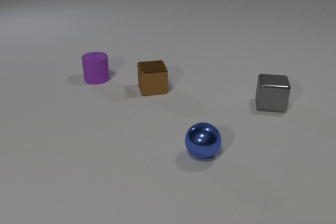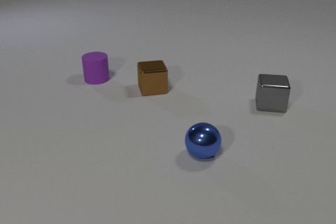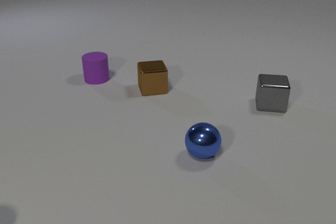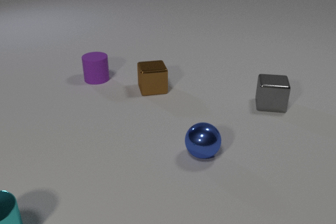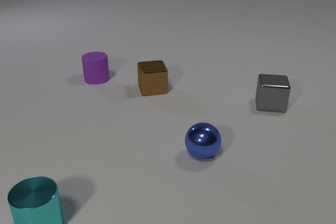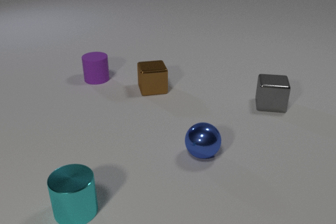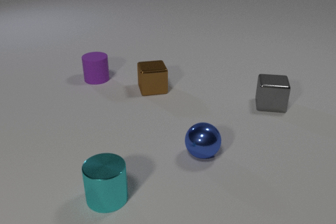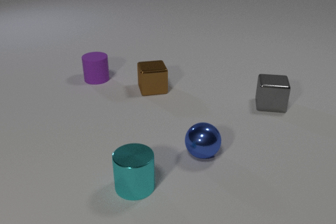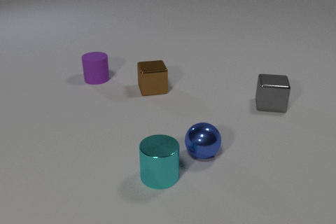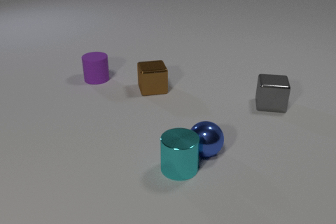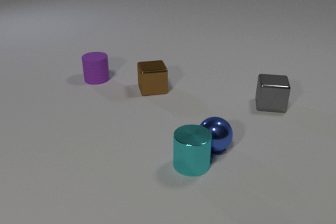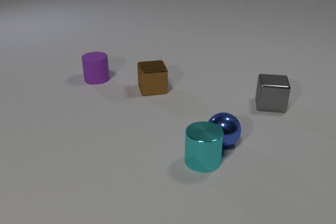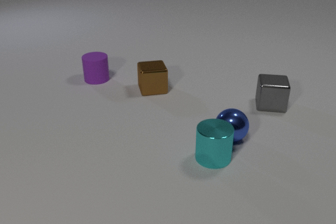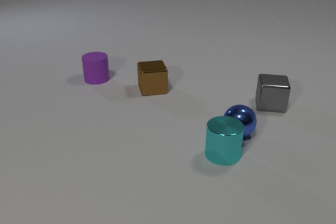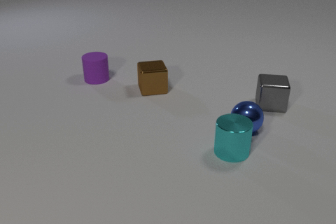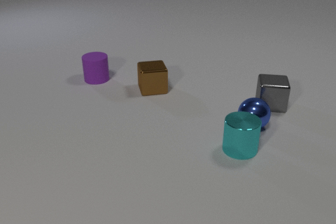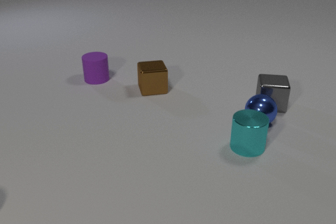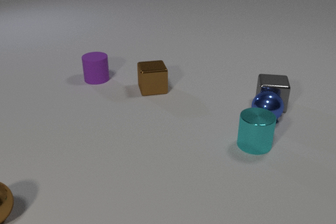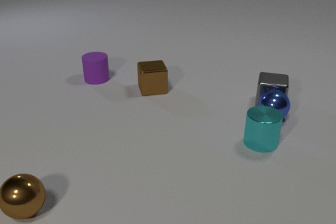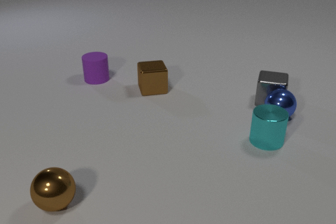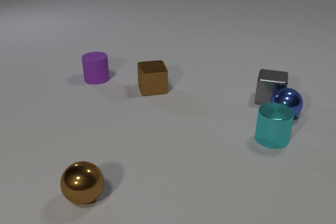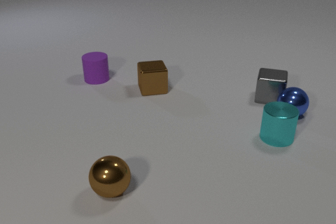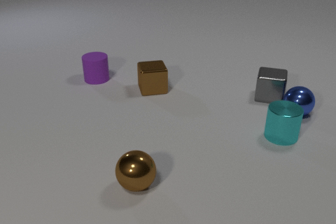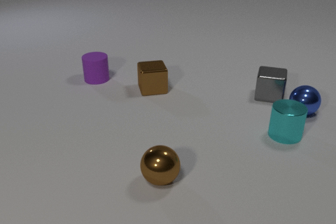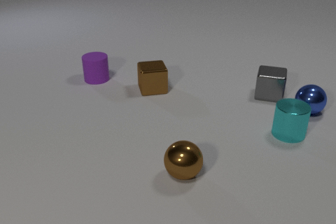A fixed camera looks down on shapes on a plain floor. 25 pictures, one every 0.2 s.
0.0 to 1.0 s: The cyan metal cylinder comes in at the left edge, slides to the right.
1.0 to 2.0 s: The cyan metal cylinder slides to the right and away from the camera. The blue metal sphere rolls away from the camera and to the right. The cyan metal cylinder and the blue metal sphere collide.
2.0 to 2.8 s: The cyan metal cylinder slides to the right and away from the camera. The blue metal sphere rolls away from the camera and to the right.
2.8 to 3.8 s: The cyan metal cylinder slides to the right and away from the camera. The blue metal sphere rolls away from the camera and to the right. The brown metal sphere comes in at the left edge, rolls to the right. The gray metal cube slides away from the camera. The blue metal sphere and the gray metal cube collide.
3.8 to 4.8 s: The cyan metal cylinder slides to the right and away from the camera. The blue metal sphere rolls to the right and away from the camera. The brown metal sphere rolls to the right. The gray metal cube slides away from the camera.
Are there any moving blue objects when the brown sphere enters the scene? yes.
What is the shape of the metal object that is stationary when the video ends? cube.
What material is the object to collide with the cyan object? metal.
